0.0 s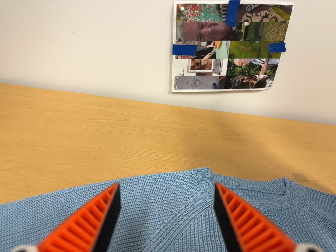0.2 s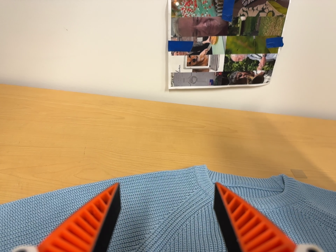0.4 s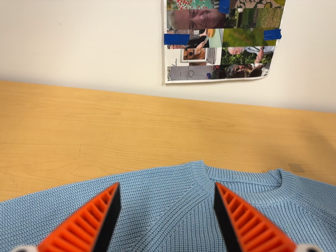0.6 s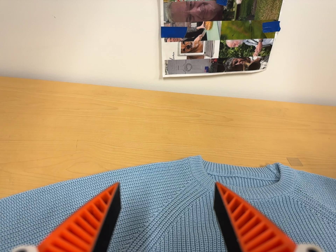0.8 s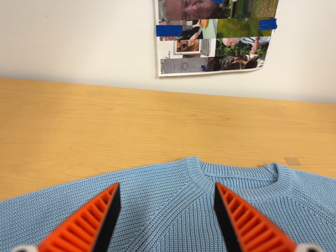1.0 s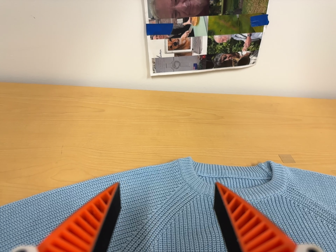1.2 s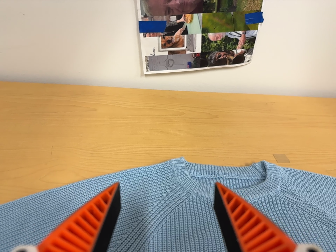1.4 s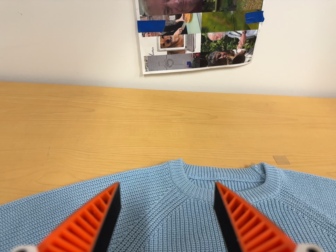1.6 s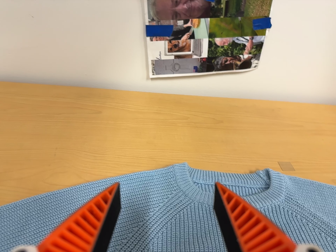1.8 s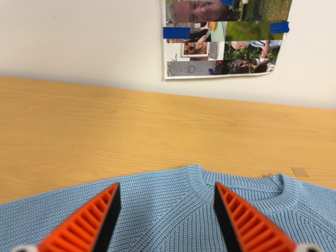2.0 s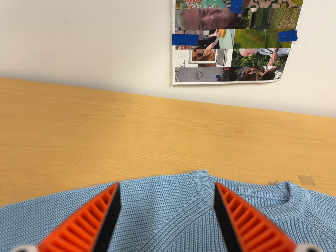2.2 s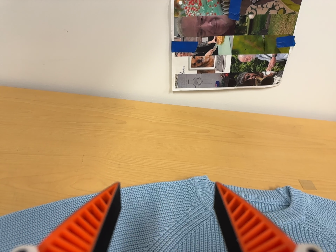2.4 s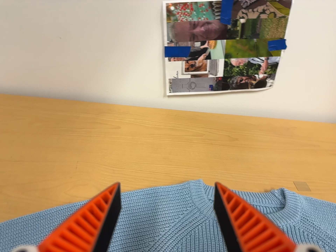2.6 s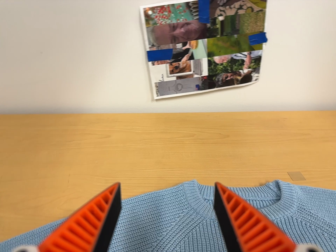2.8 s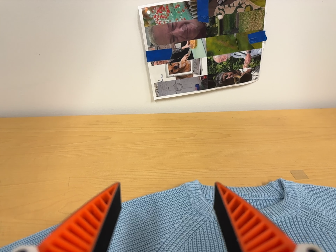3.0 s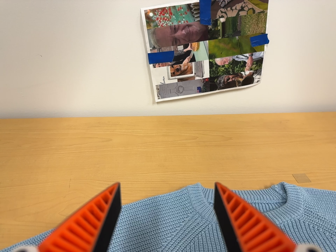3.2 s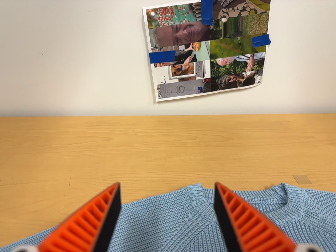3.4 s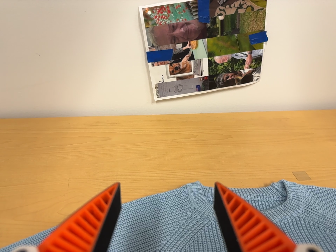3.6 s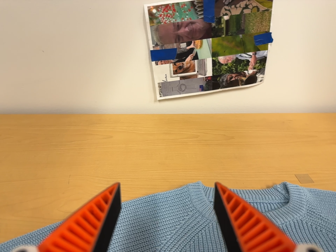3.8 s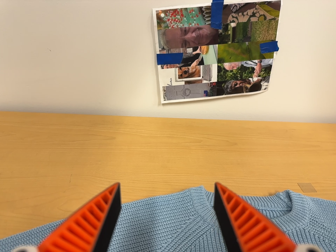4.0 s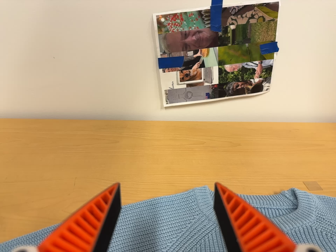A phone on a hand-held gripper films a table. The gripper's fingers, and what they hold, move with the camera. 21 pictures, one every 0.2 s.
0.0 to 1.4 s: The camera travels forward and to its right, about 7 cm, so what stands in front looms larger.
1.4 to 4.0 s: The camera's aim tips toward the top of its view by about 10 degrees, and the scene shifts downward.
The film runs backward here.
